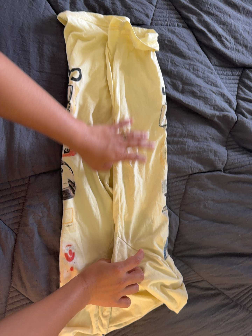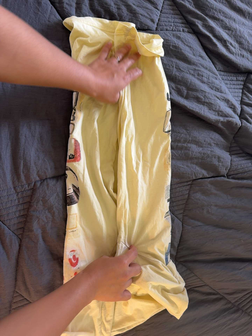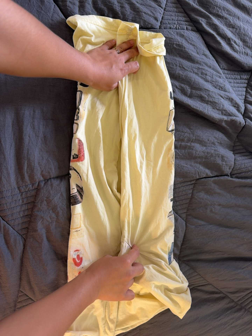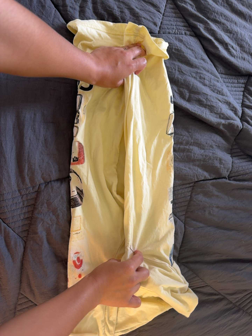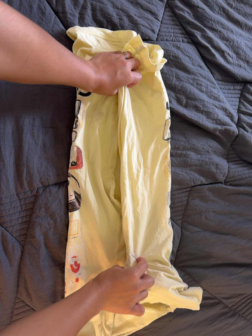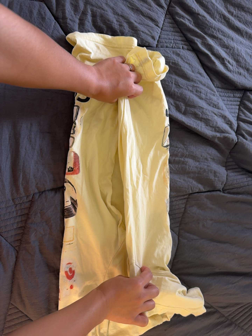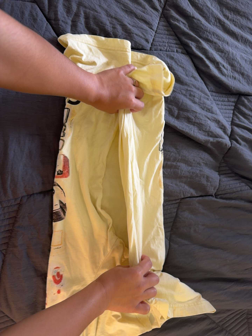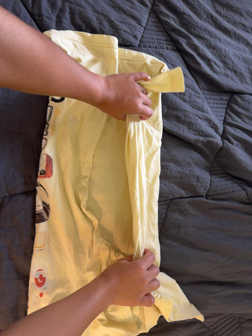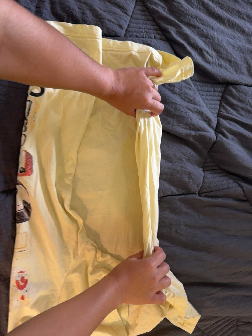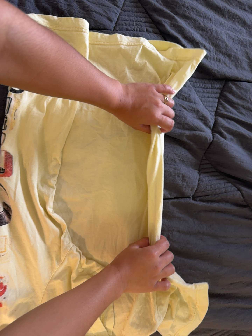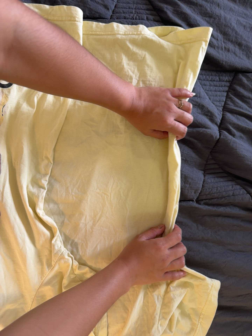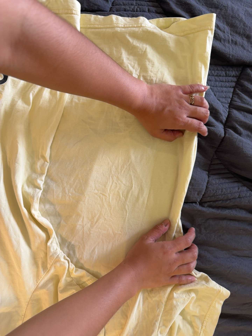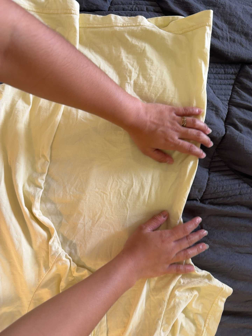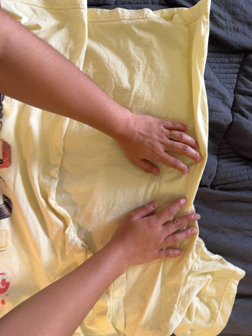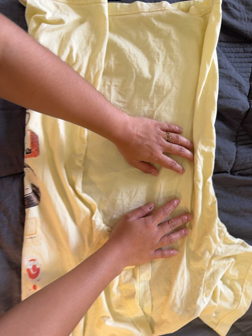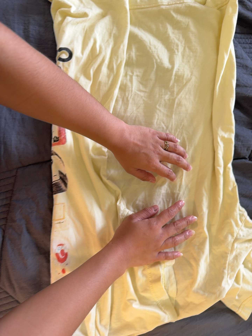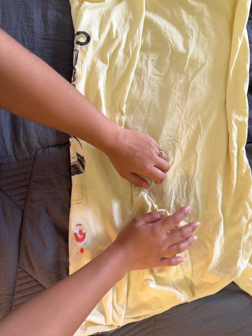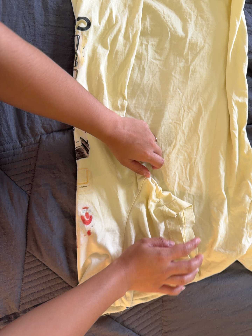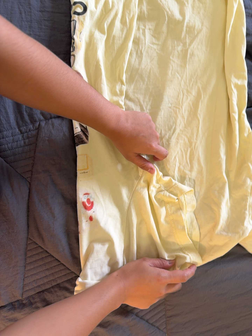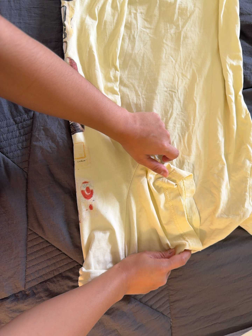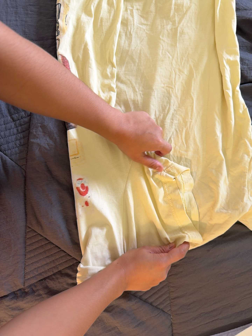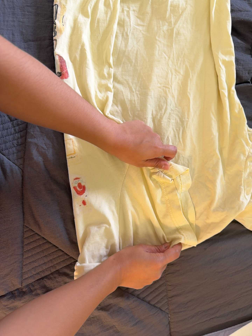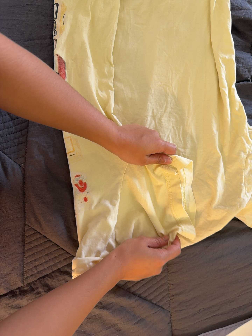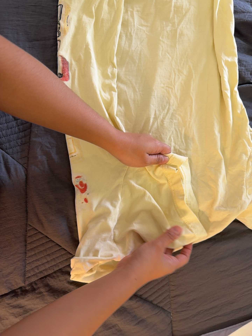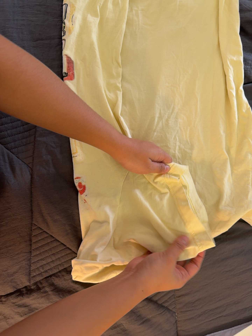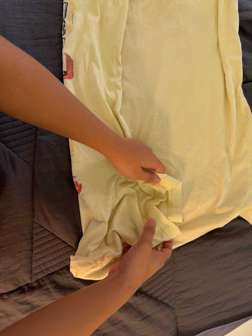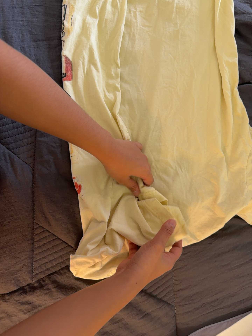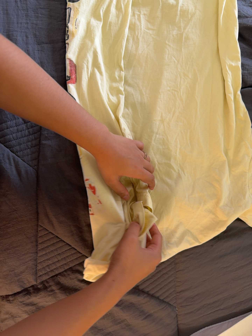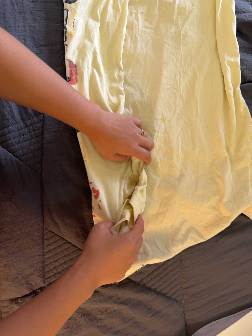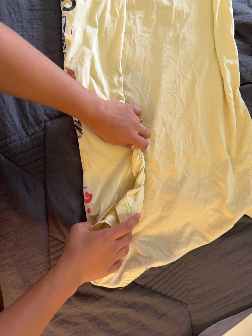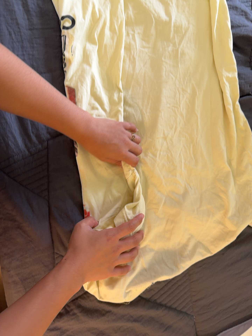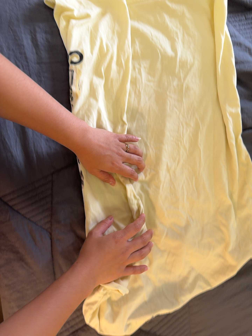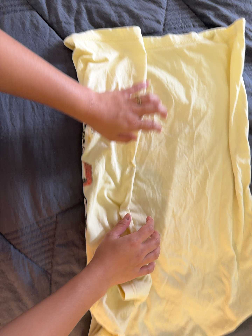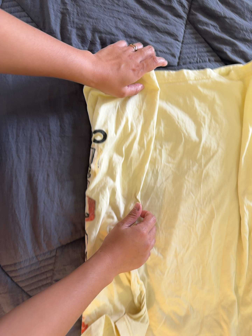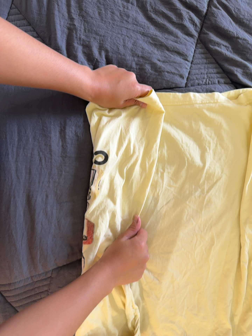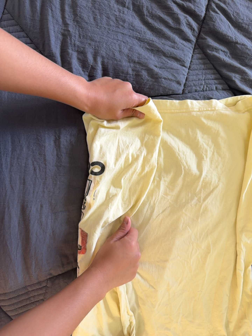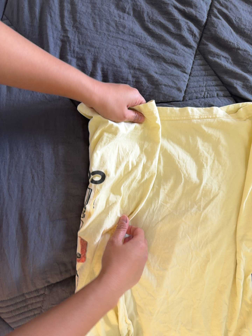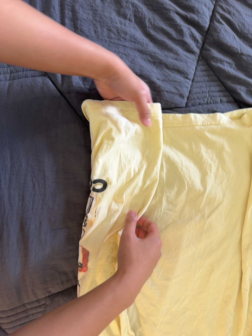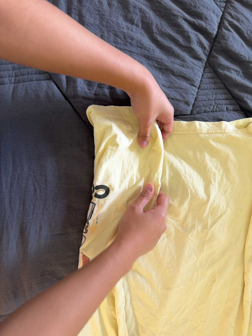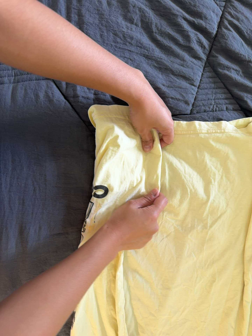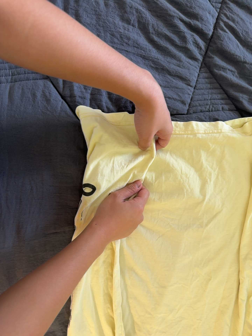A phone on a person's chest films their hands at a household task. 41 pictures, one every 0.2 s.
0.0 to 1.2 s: The camera shifts only a little, or ends up much as it began.
1.2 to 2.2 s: The camera pans to its left by about 10 degrees. It travels to its right and forward, about 20 cm.
2.2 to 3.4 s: The camera travels toward the bottom of its view and to its left, about 20 cm, so close, fixed things drift upward.
3.4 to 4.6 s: The camera travels toward the bottom of its view, about 5 cm, so close, fixed things drift upward.
4.6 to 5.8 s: The camera shifts only a little, or ends up much as it began.
5.8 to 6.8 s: The camera travels toward the top of its view, about 26 cm, so close, fixed things drift downward. It rolls about its line of sight by about 10 degrees, and the scene rotates clockwise.
6.8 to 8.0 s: The camera travels toward the top of its view, about 6 cm, so close, fixed things drift downward.
The film runs backward here.
